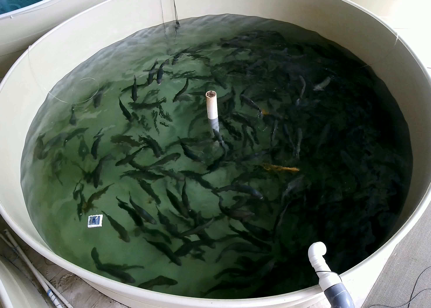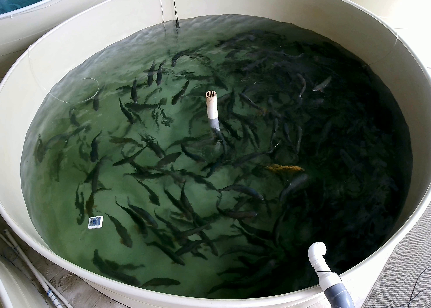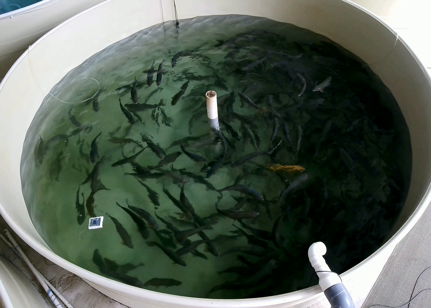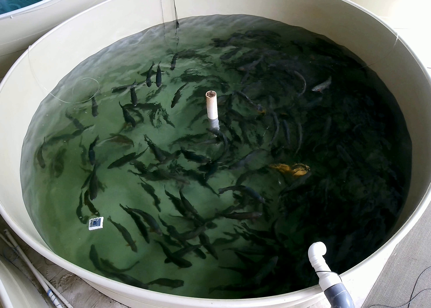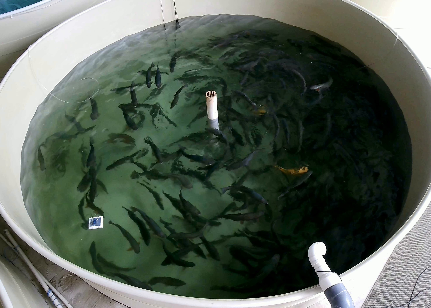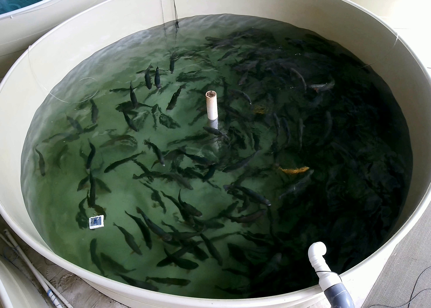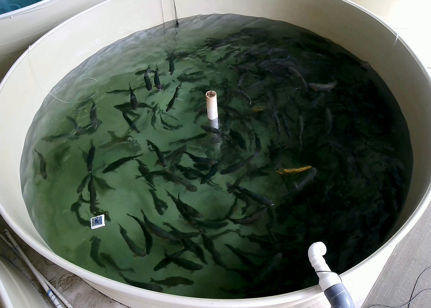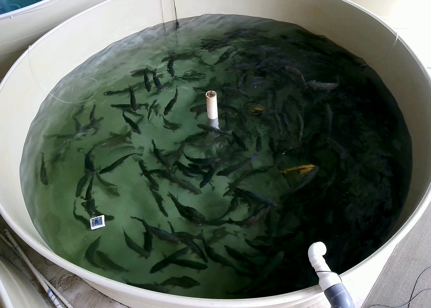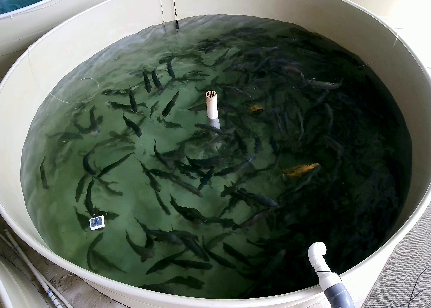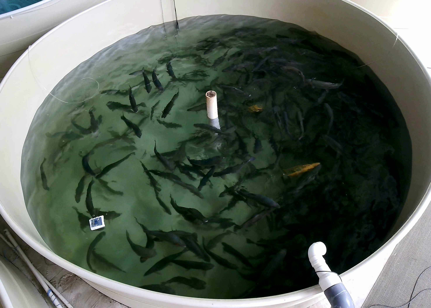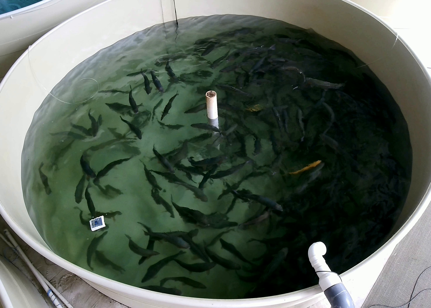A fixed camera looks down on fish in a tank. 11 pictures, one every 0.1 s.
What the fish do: Foraging.
